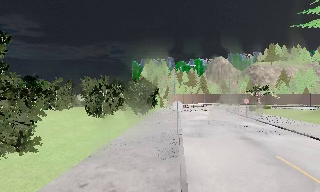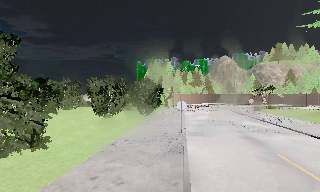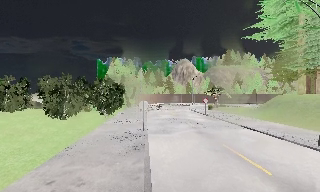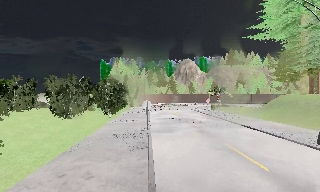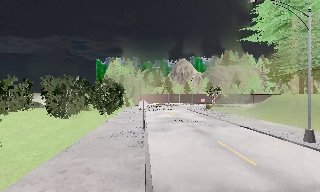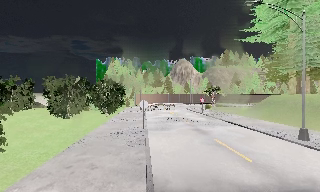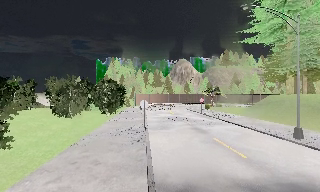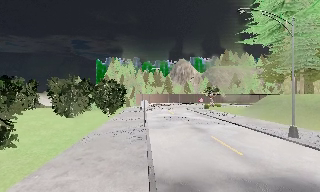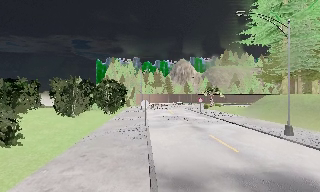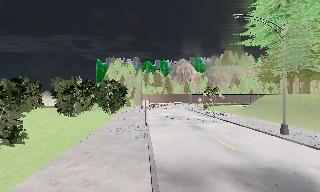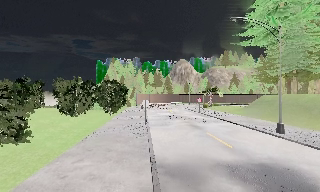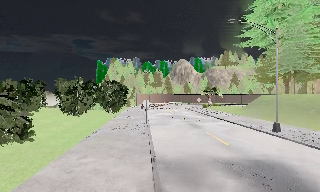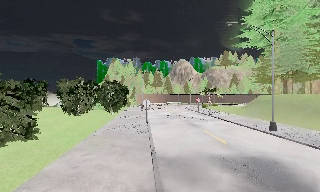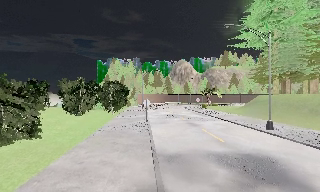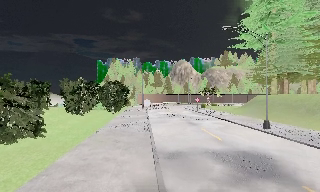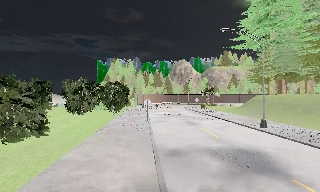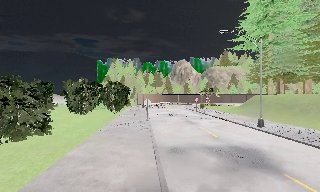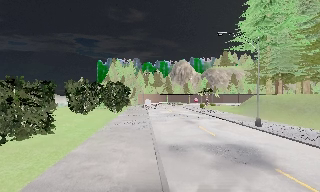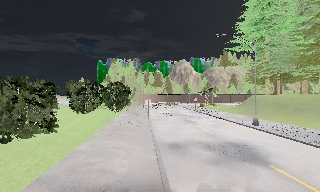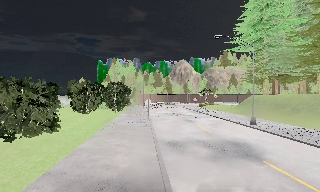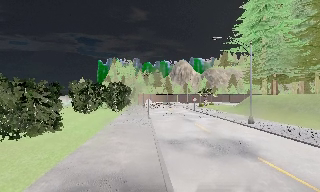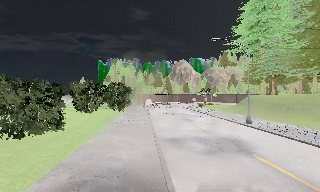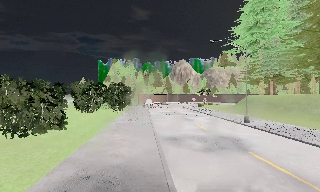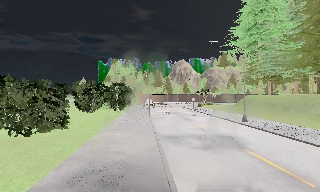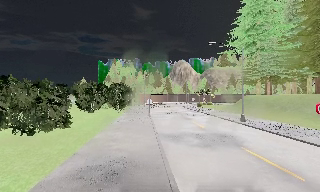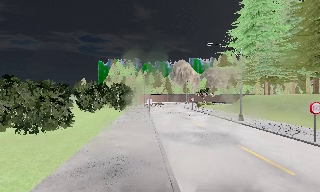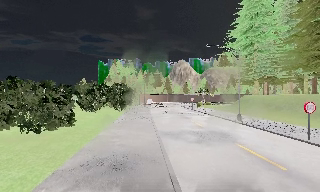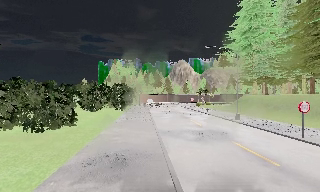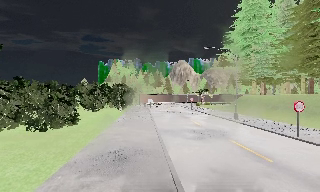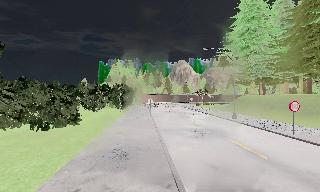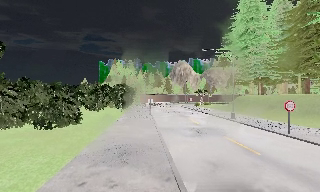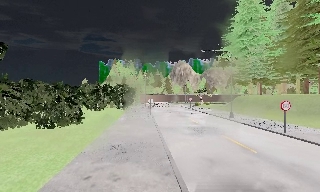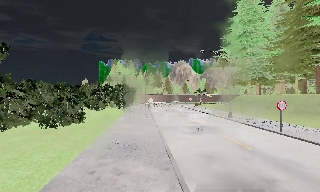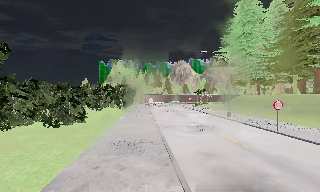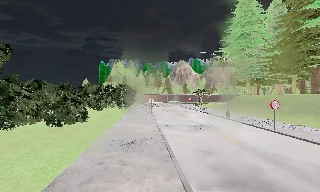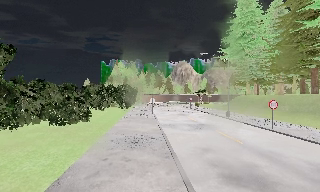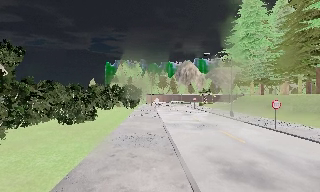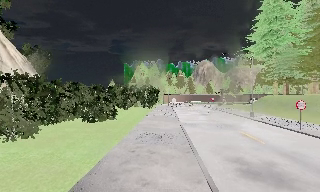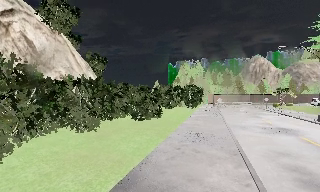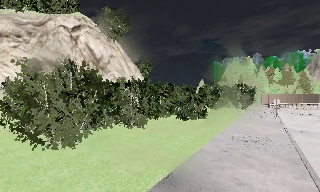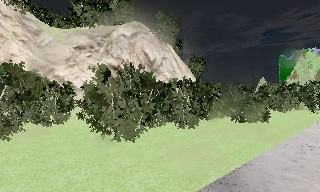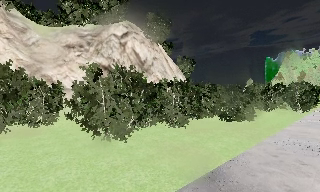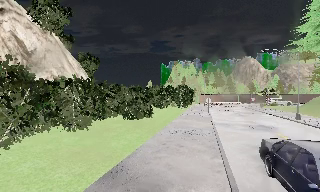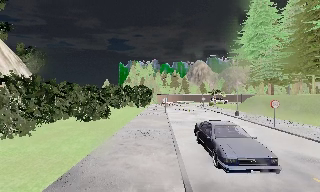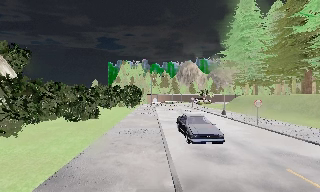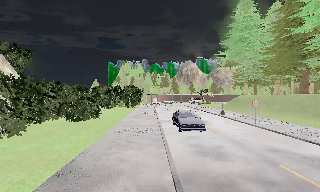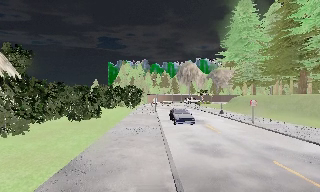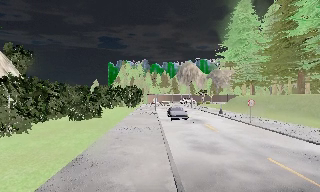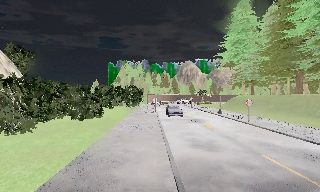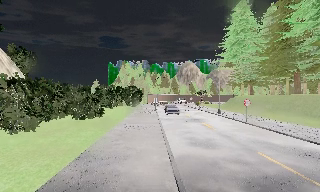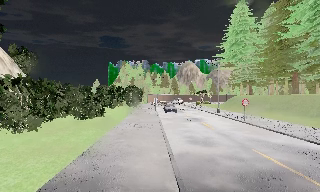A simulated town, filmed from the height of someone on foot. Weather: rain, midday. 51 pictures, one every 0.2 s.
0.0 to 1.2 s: The scene slides to the left, as the camera pans about 10 degrees to its right. It travels backward, about 2 m, so what stands in front gets smaller.
1.2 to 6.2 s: The camera travels backward, about 9 m, so what stands in front gets smaller.
6.2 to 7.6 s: The camera pans to its left, which is counterclockwise from overhead, by about 25 degrees. It travels backward, about 2.5 m, so what stands in front gets smaller.
7.6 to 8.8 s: The scene slides to the left, as the camera pans about 20 degrees to its right. It travels backward, about 1.5 m, so what stands in front gets smaller.
8.8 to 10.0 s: The camera travels backward, about 2 m, so what stands in front gets smaller.
The film runs backward here.
